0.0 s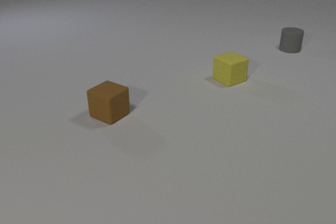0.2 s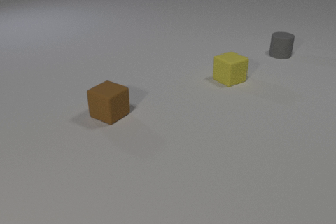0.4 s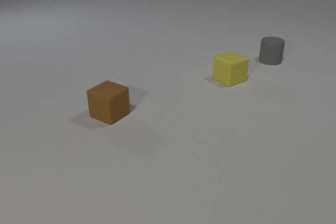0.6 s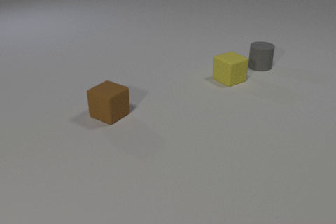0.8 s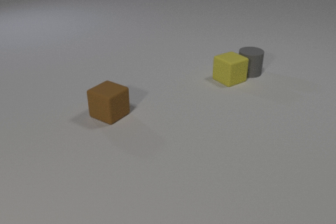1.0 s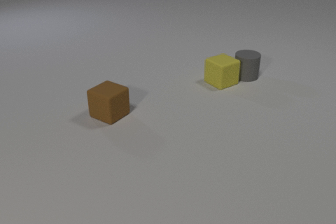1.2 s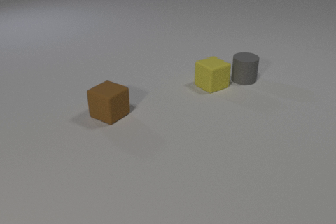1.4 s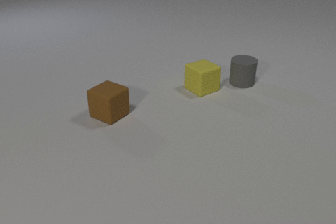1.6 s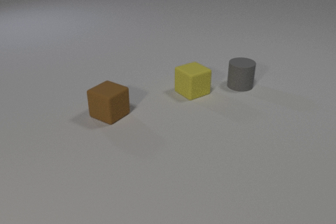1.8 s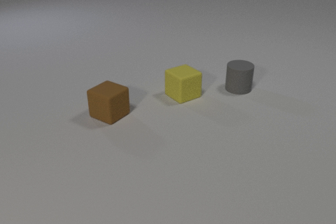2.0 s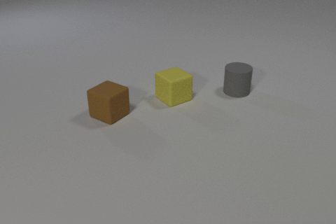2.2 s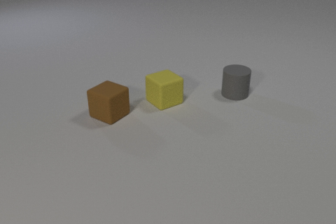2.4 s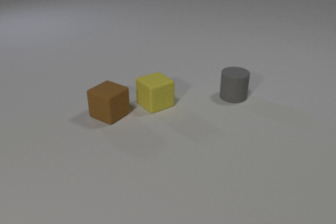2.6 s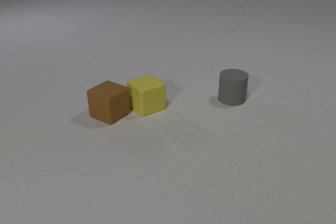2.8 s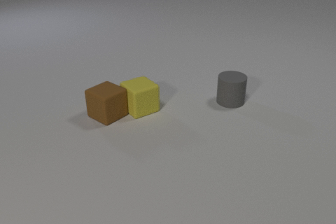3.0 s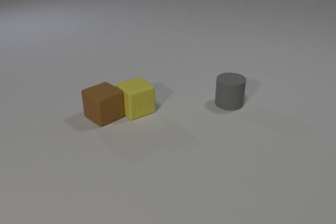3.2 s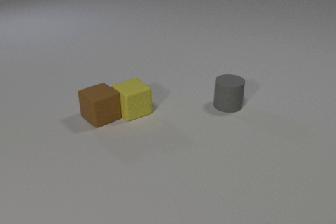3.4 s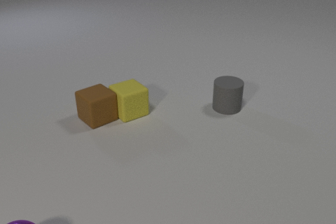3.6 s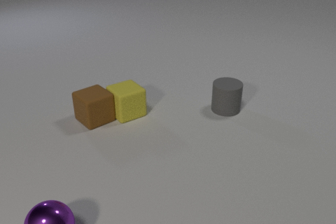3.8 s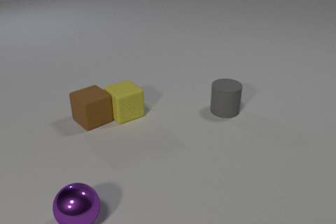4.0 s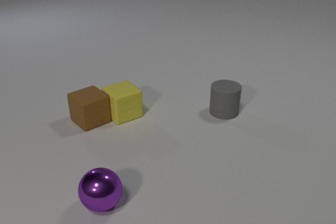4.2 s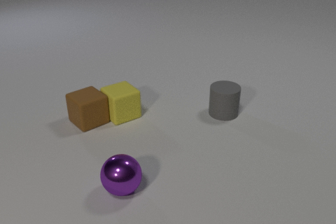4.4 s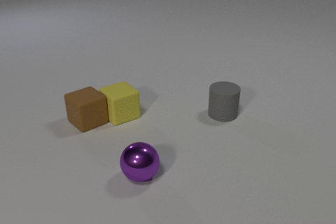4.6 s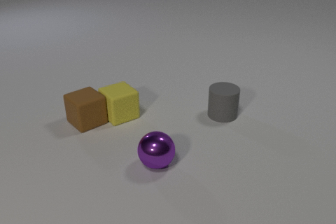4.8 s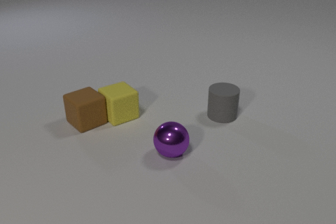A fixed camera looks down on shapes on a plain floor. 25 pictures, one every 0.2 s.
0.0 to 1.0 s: The gray rubber cylinder slides toward the camera and to the left. The yellow rubber cube slides to the left and toward the camera. The gray rubber cylinder and the yellow rubber cube collide.
1.0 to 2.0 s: The gray rubber cylinder slides toward the camera. The yellow rubber cube slides to the left and toward the camera.
2.0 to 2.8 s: The gray rubber cylinder slides toward the camera. The yellow rubber cube slides to the left and toward the camera. The yellow rubber cube and the brown rubber cube collide.
2.8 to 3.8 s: The gray rubber cylinder slides toward the camera. The yellow rubber cube slides to the left and toward the camera. The brown rubber cube slides to the left and toward the camera. The purple metal sphere comes in at the bottom edge, rolls to the right and away from the camera.
3.8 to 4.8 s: The gray rubber cylinder slides toward the camera. The purple metal sphere rolls away from the camera and to the right.
How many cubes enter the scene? 0.
How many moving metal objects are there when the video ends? 1.
Are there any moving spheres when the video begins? no.
